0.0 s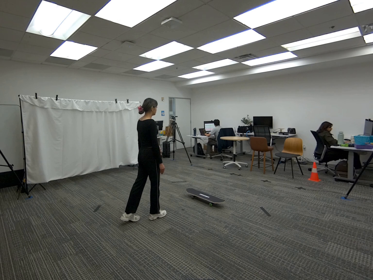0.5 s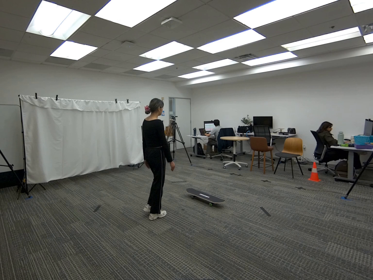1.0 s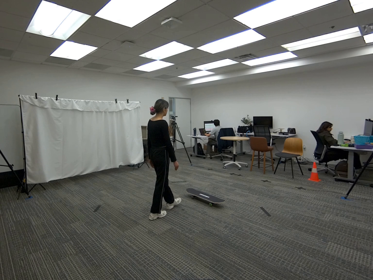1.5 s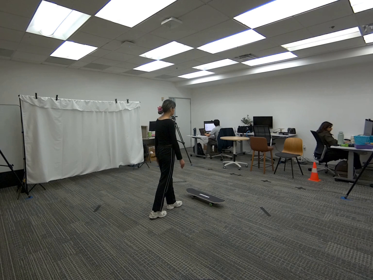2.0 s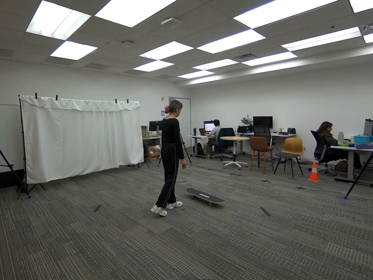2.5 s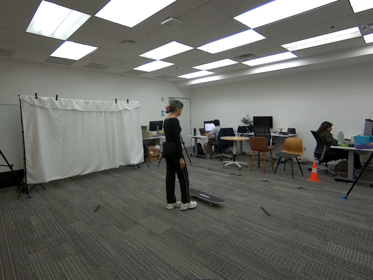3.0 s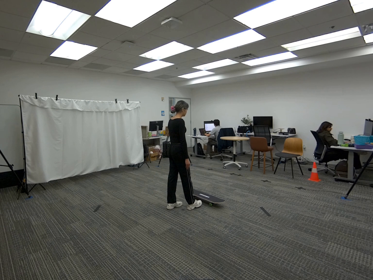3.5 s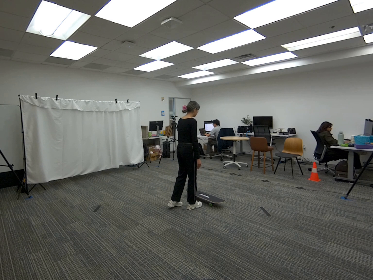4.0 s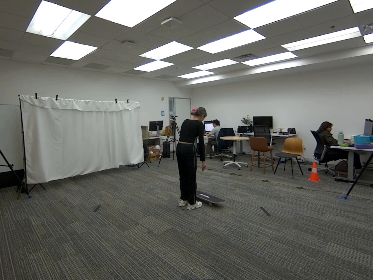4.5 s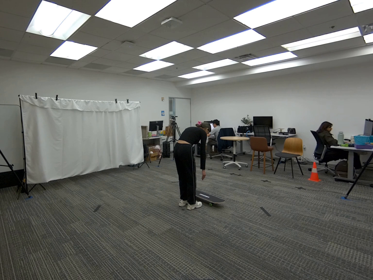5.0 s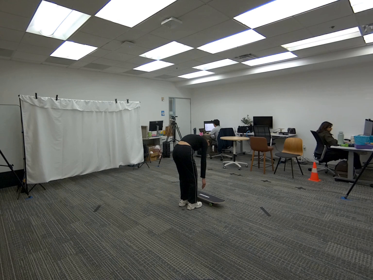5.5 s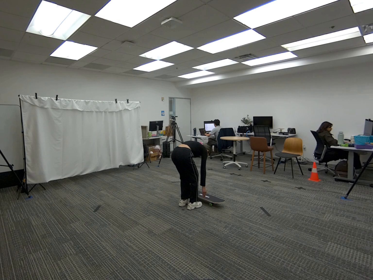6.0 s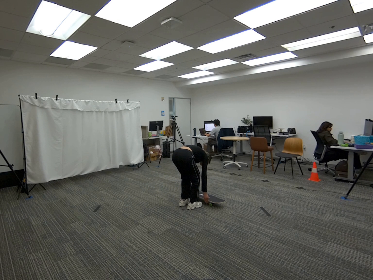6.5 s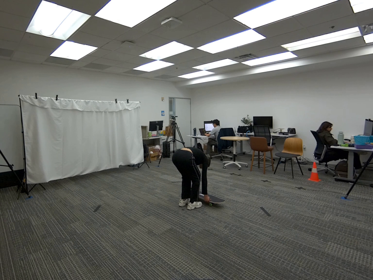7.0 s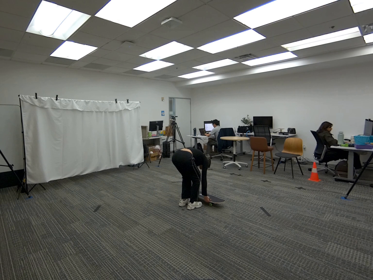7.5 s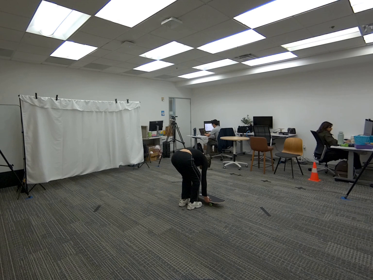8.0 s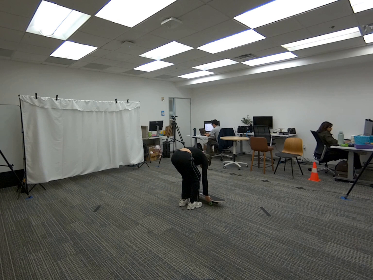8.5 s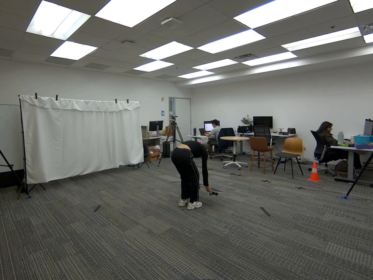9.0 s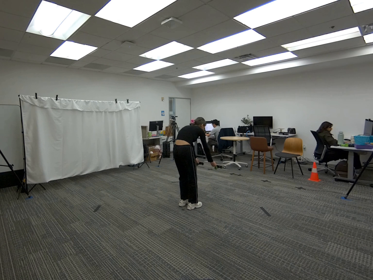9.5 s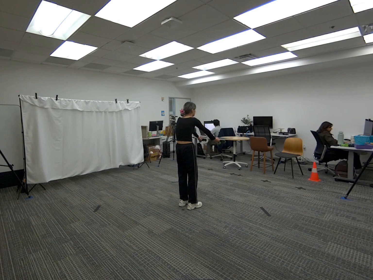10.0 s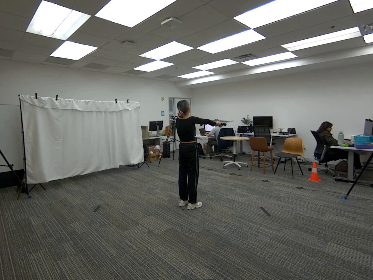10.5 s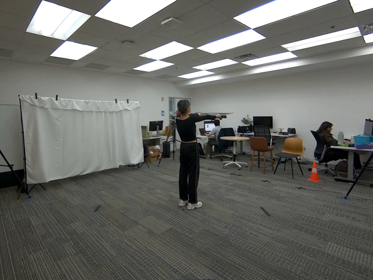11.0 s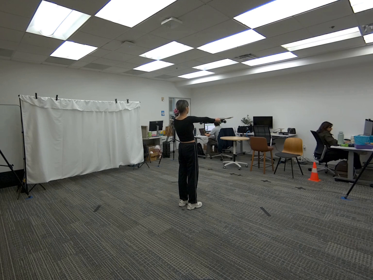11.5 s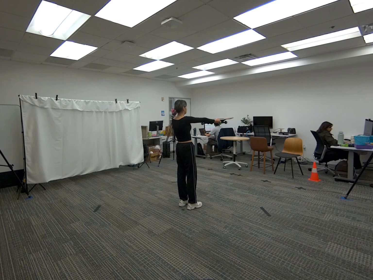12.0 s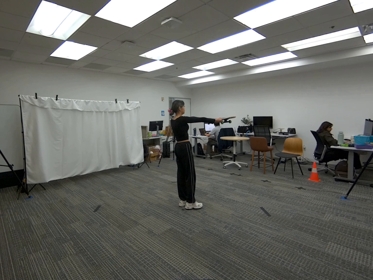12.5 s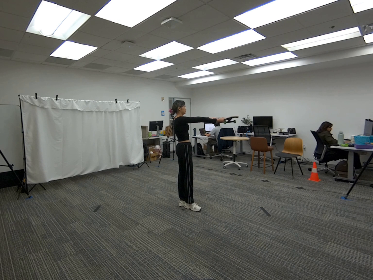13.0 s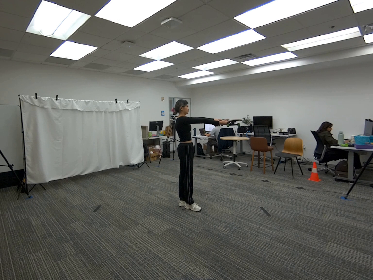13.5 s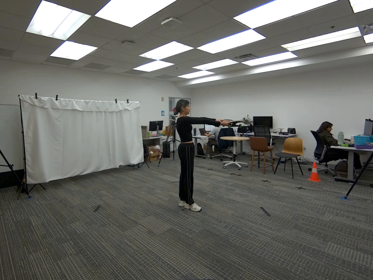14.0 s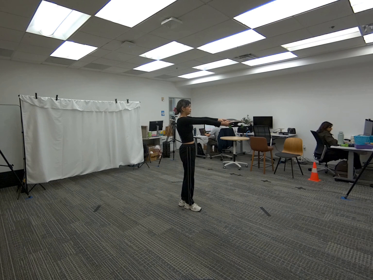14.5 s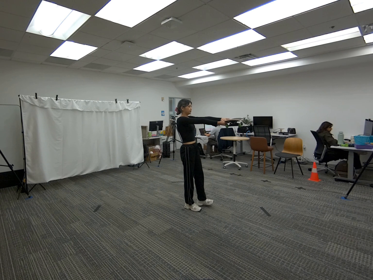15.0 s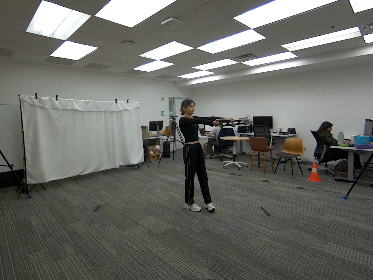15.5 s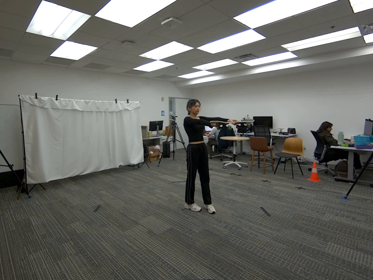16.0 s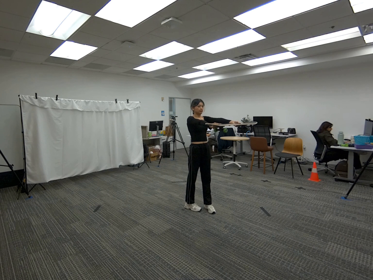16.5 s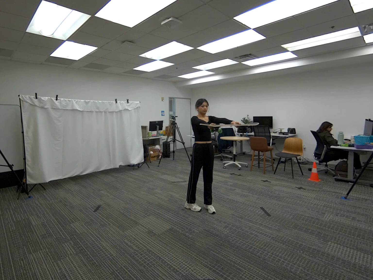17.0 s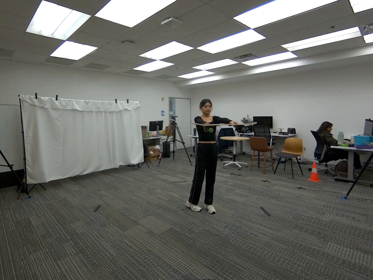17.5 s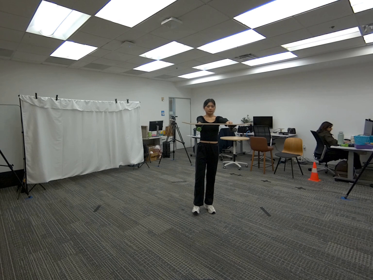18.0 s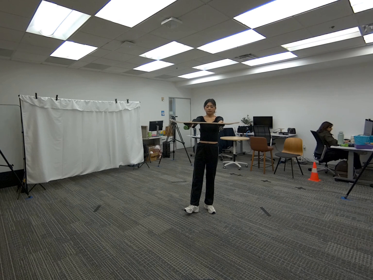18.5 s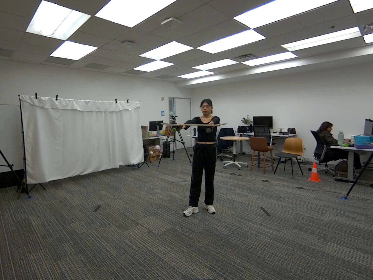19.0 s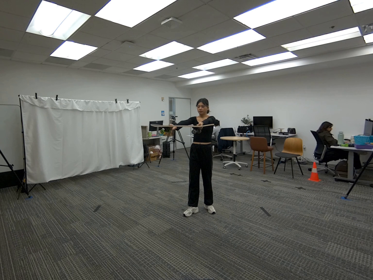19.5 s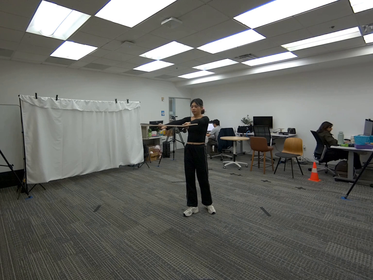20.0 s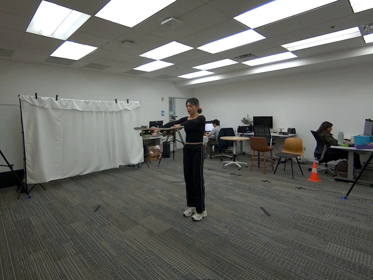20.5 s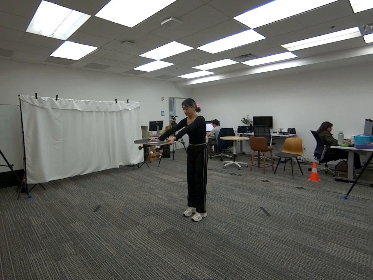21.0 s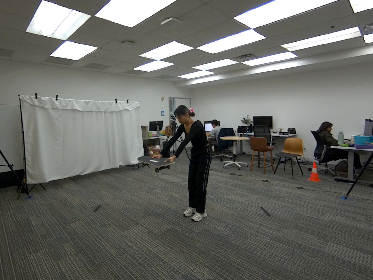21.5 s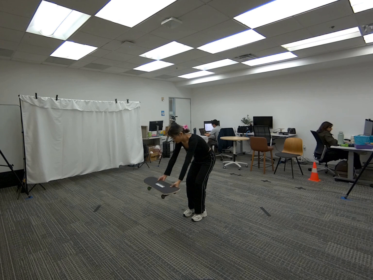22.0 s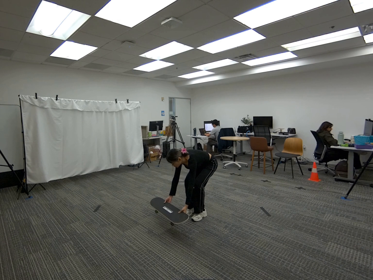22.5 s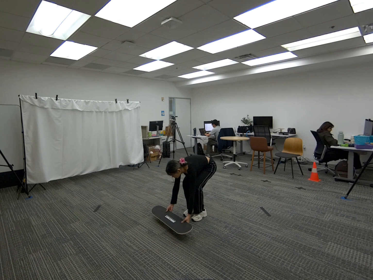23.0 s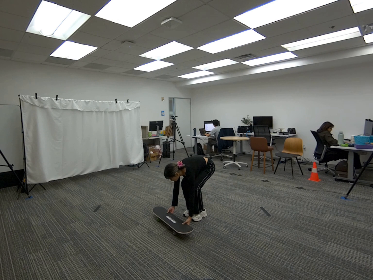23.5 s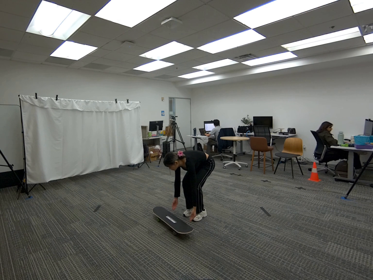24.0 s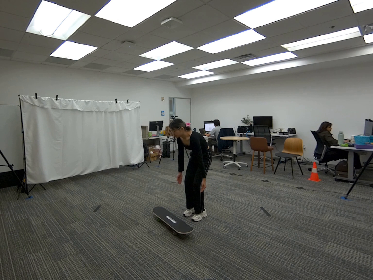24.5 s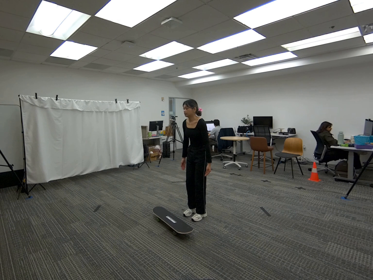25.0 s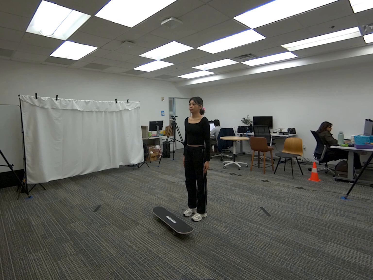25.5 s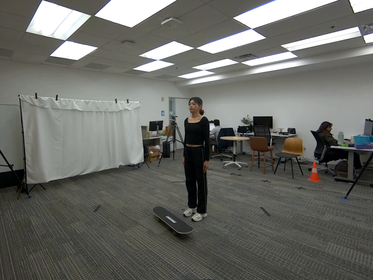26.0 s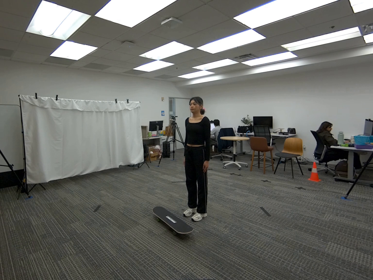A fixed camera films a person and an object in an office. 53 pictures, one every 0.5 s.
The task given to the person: Walk to the skateboard on the ground. Pick up the skateboard with both hands and keep the skateboard in front of you, while keeping your arms and elbows straight, and walk around the bounding area. Place skateboard back on the ground when finish.
